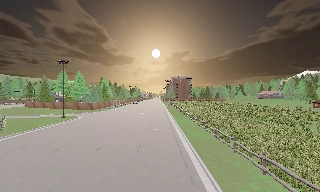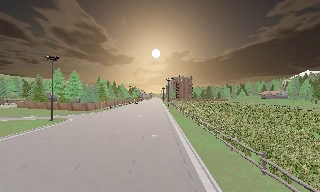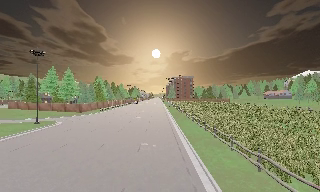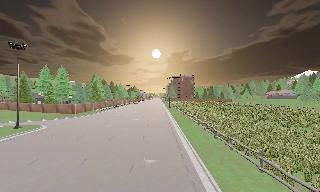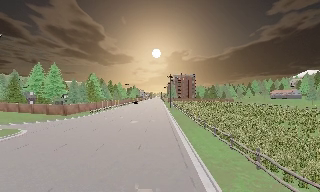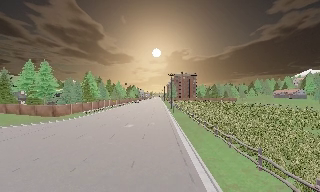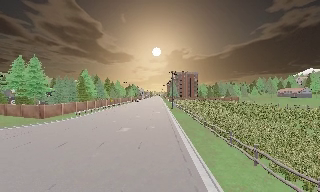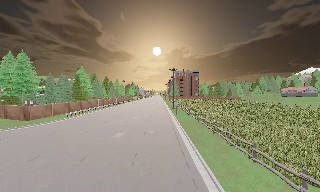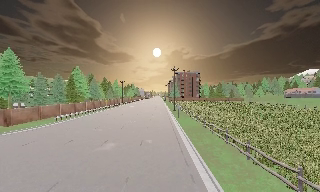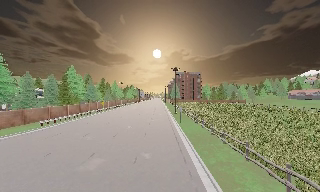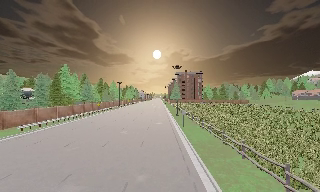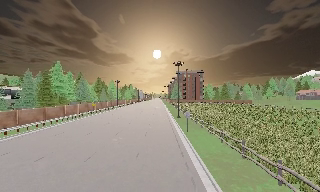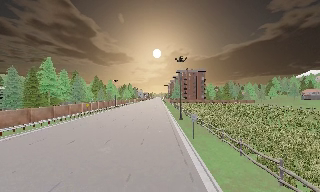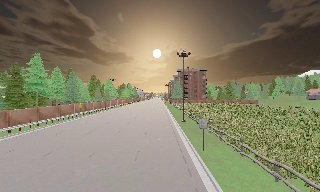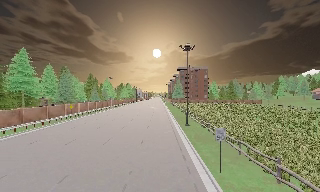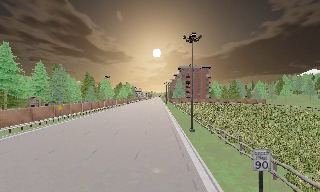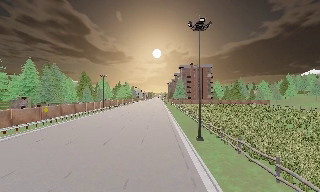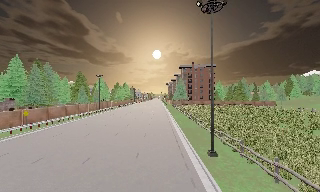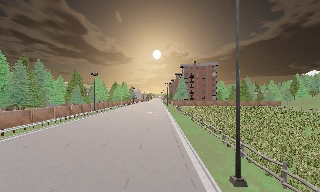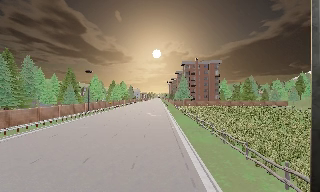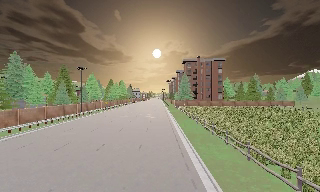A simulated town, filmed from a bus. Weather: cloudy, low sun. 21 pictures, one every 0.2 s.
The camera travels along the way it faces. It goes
forward.
0.0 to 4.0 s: The camera travels forward, about 75 m, so what stands in front looms larger.
The film runs forward here.
